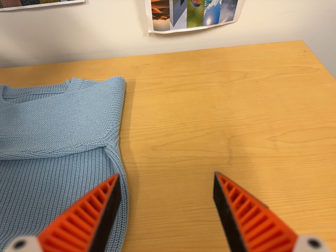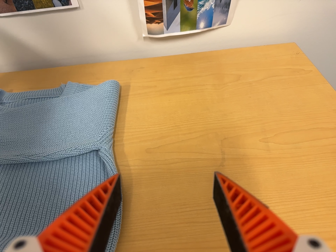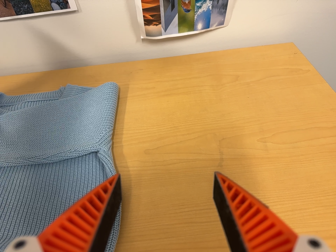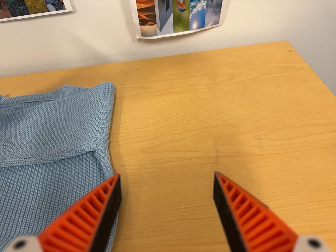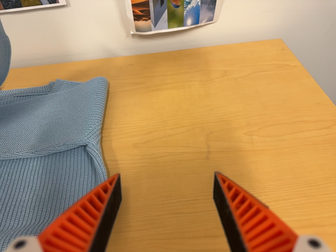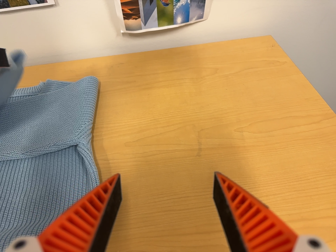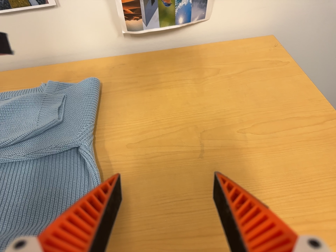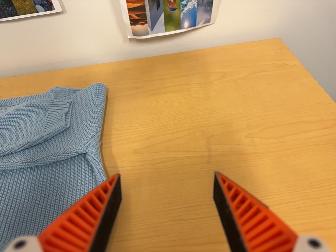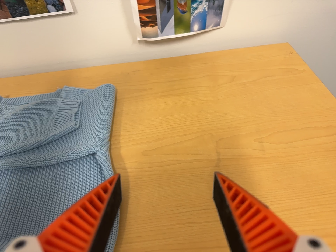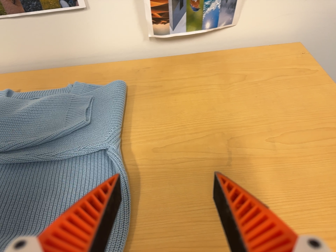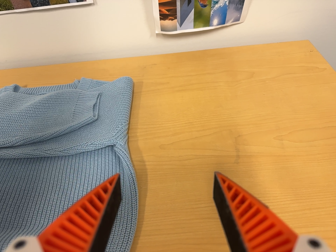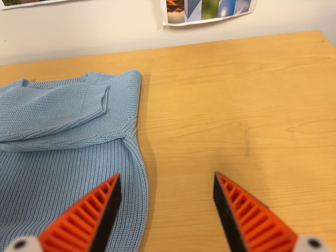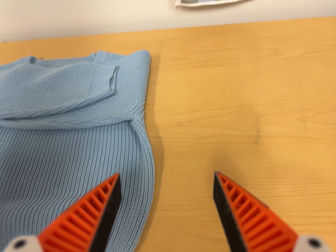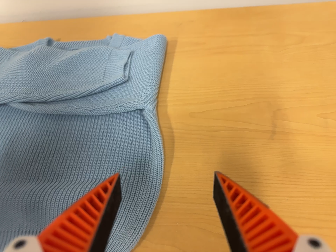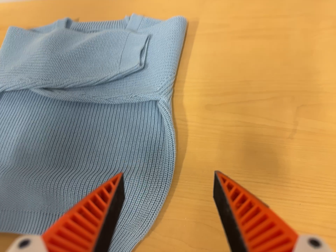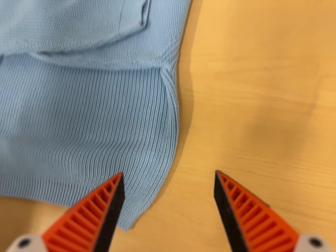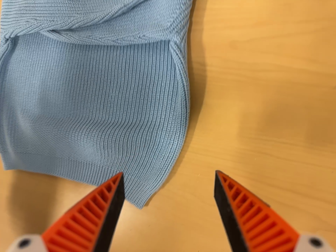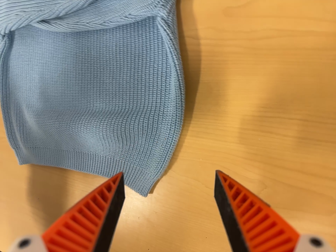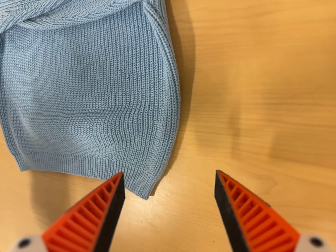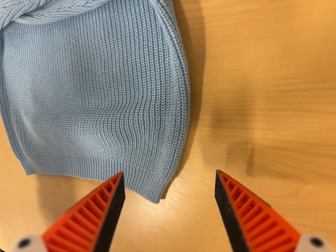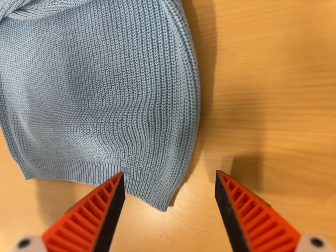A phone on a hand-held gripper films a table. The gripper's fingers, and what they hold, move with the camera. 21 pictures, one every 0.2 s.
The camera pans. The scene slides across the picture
to the right.
The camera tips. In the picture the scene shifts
upward.
0.0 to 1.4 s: The camera shifts only a little, or ends up much as it began.
1.4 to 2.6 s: The camera's aim tips toward the bottom of its view by about 10 degrees, and the scene shifts upward. It rolls about its line of sight by about 10 degrees, and the scene rotates clockwise.
2.6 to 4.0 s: The camera pans to its left by about 30 degrees. It travels forward, to its right and toward the top of its view, about 22 cm. Its aim tips toward the bottom of its view by about 35 degrees, and the scene shifts upward. It rolls about its line of sight by about 10 degrees, and the scene rotates counterclockwise.
The film runs forward here.
